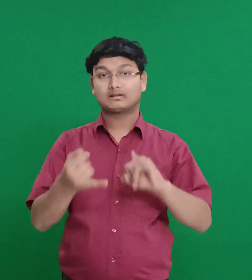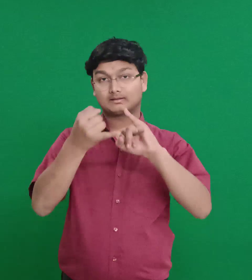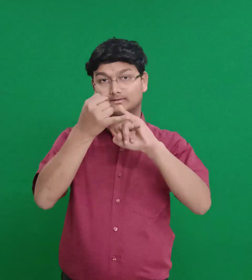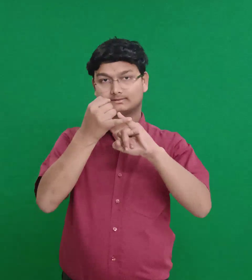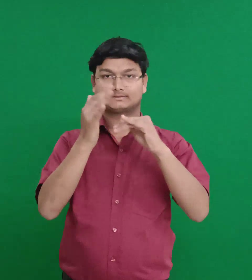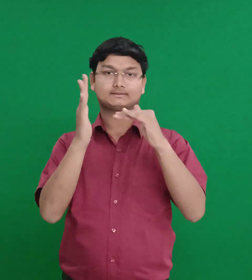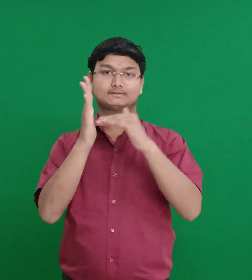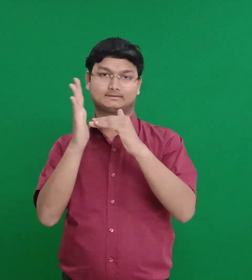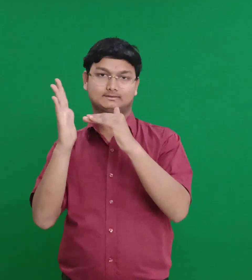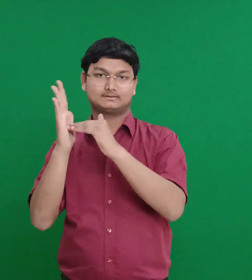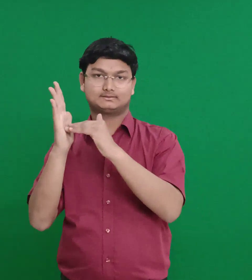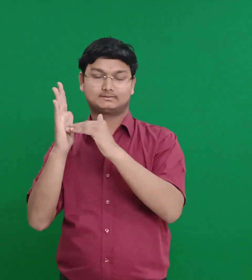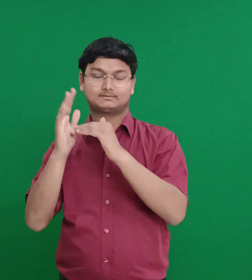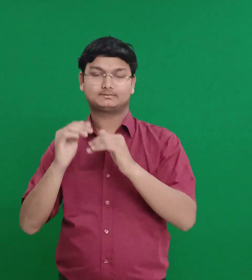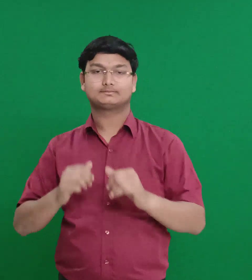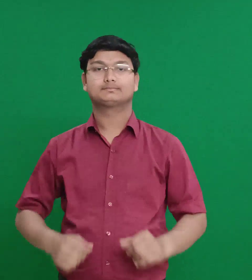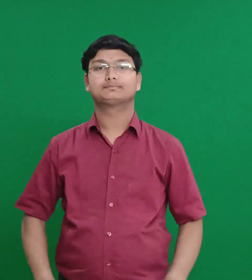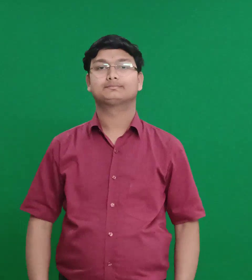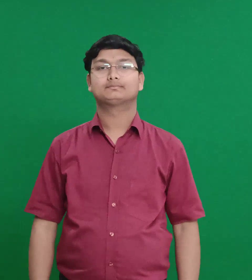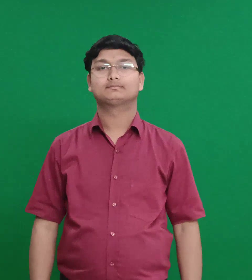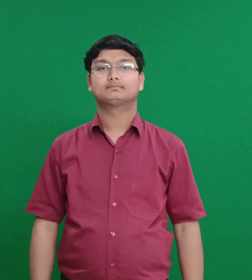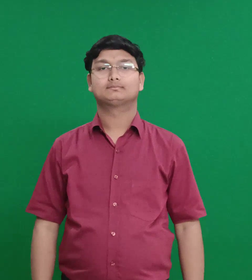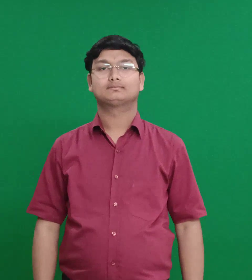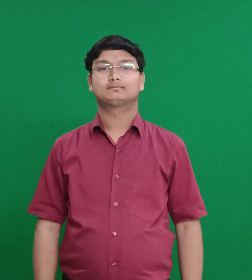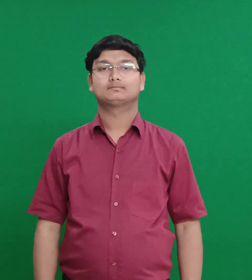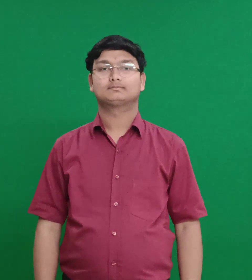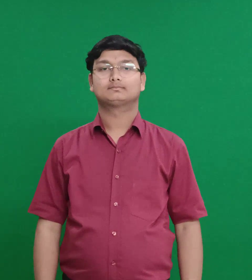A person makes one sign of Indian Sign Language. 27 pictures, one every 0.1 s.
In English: sheshbazzar
